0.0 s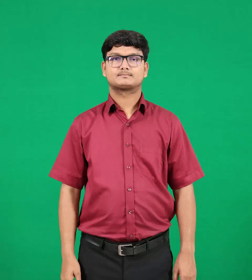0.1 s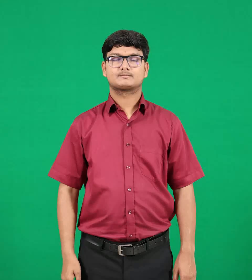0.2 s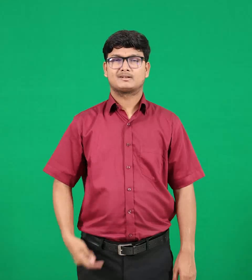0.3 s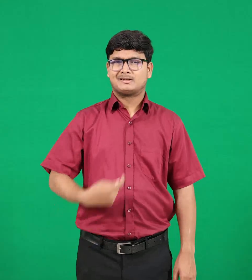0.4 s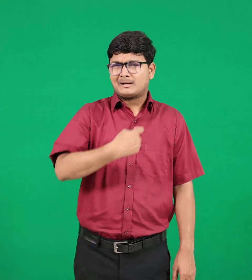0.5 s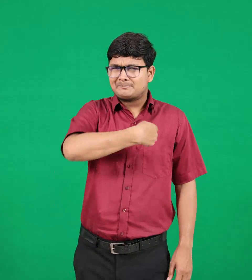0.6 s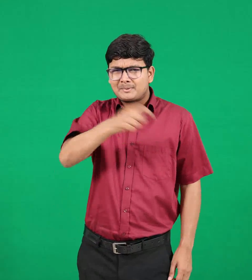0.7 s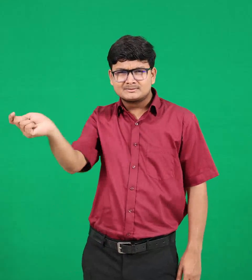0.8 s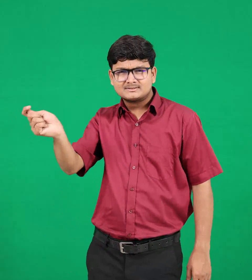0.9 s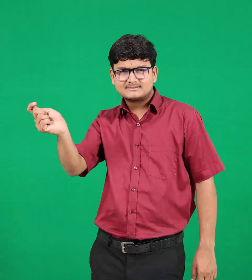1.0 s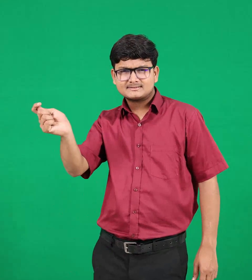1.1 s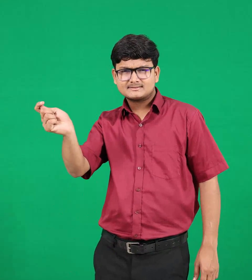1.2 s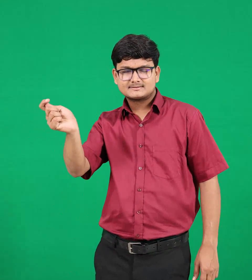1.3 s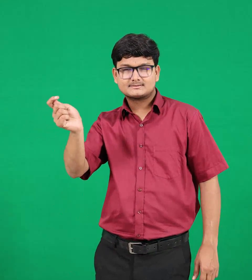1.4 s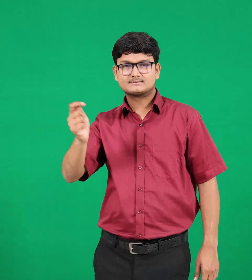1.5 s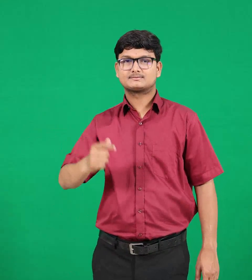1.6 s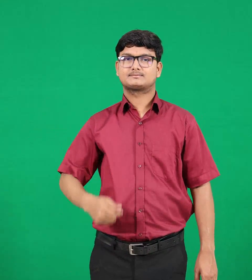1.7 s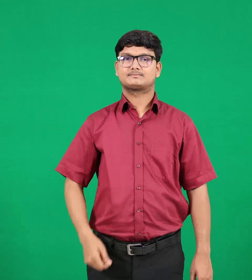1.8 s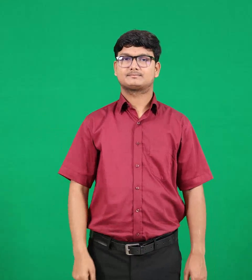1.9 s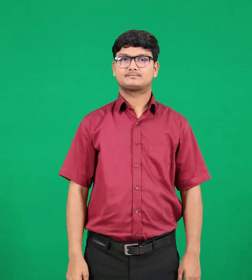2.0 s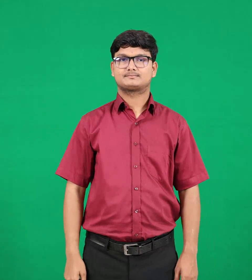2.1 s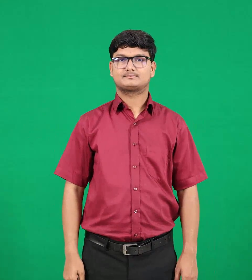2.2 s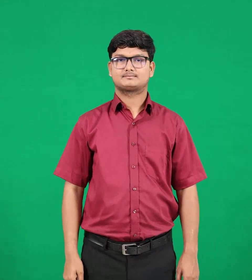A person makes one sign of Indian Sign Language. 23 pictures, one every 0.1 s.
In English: beat & defeat
